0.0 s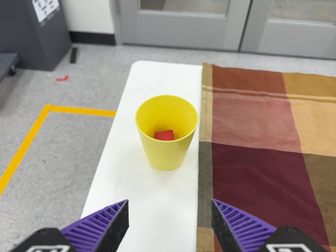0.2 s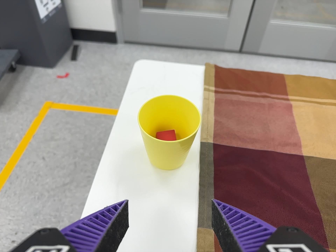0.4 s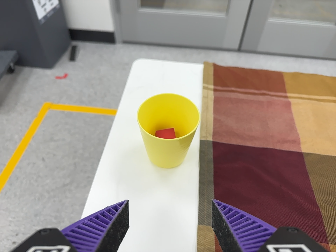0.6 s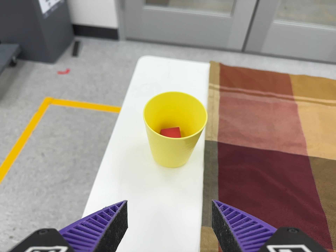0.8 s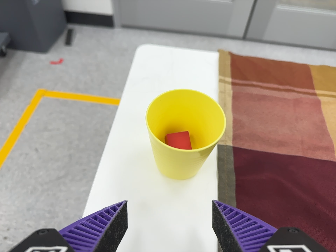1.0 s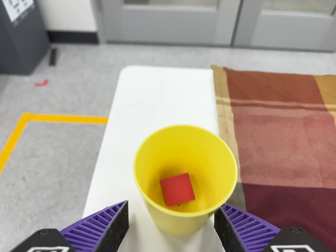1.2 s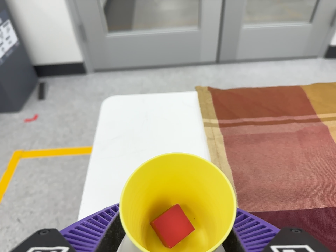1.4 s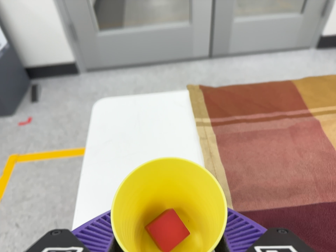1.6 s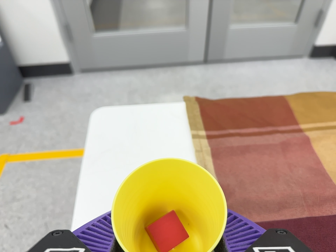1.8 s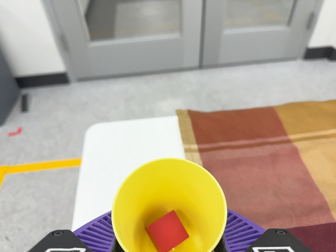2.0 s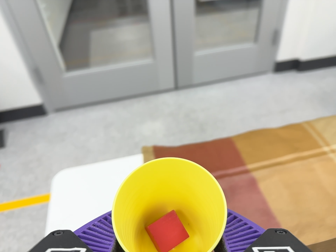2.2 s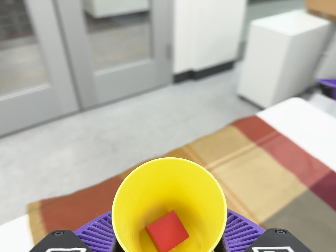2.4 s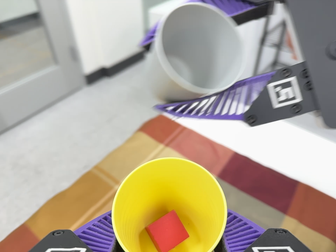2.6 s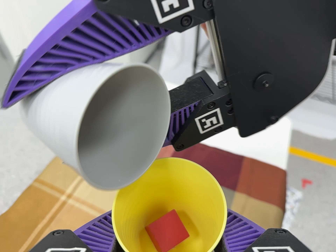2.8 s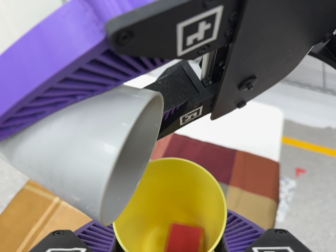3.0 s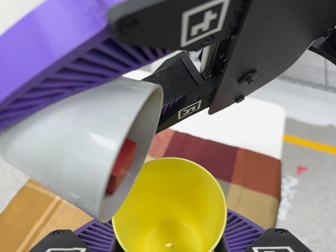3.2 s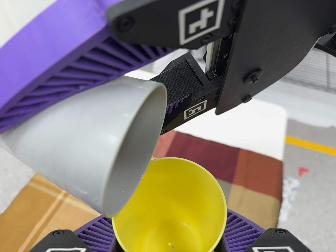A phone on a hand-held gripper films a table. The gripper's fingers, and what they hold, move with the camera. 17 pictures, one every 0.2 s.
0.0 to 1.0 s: The camera travels forward and toward the top of its view, about 12 cm, so what stands in front looms larger.
1.0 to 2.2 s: The camera pans to its right by about 25 degrees. It travels toward the top of its view and to its right, about 18 cm, so close, fixed things drift downward. Its aim tips toward the top of its view by about 10 degrees, and the scene shifts downward. It rolls about its line of sight by about 25 degrees, and the scene rotates counterclockwise.
2.2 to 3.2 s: The camera swings to its right by about 25 degrees, and the scene slides to the left. It travels to its right and toward the top of its view, about 12 cm, so close, fixed things drift to the left. Its aim tips toward the bottom of its view by about 10 degrees. It rolls about its line of sight by about 25 degrees, and the scene rotates counterclockwise.
The film runs backward here.
